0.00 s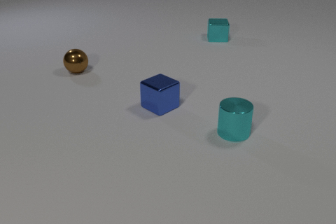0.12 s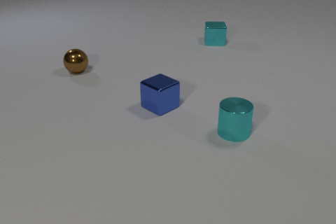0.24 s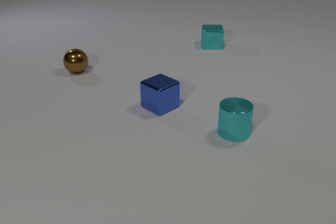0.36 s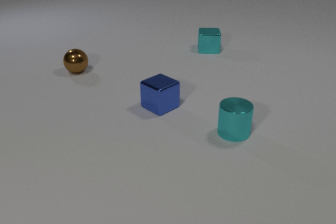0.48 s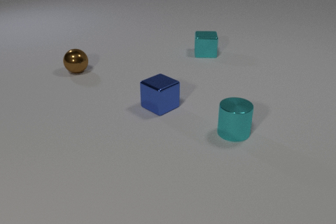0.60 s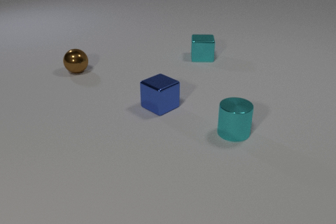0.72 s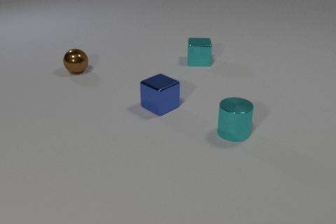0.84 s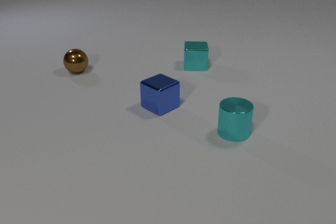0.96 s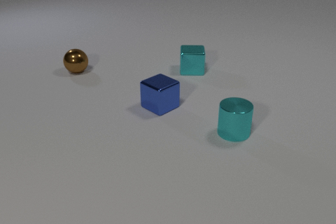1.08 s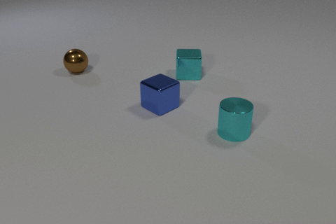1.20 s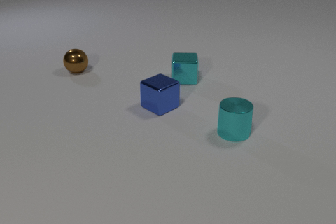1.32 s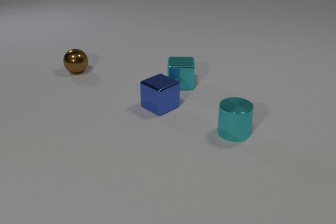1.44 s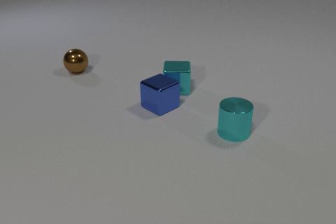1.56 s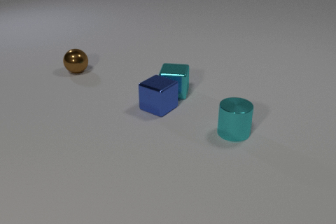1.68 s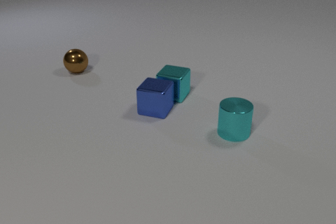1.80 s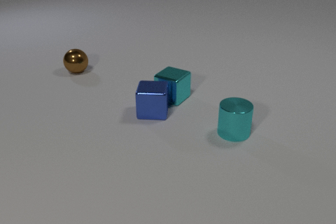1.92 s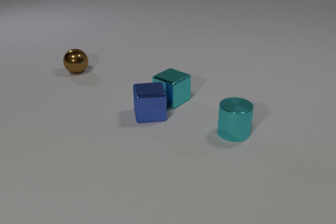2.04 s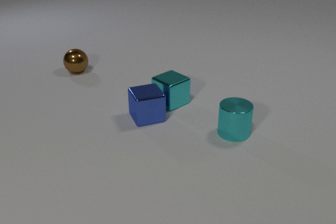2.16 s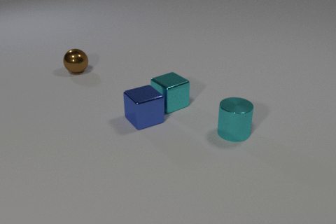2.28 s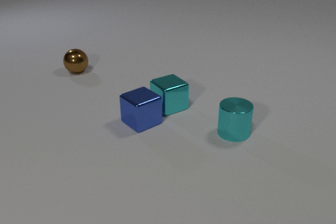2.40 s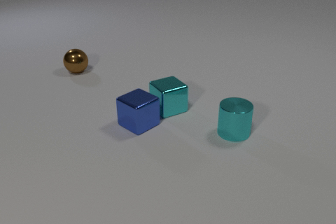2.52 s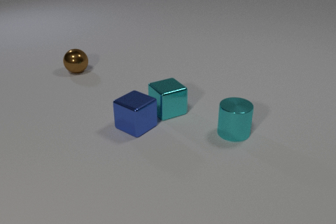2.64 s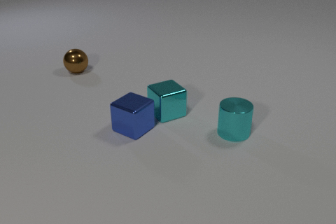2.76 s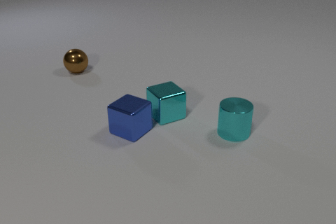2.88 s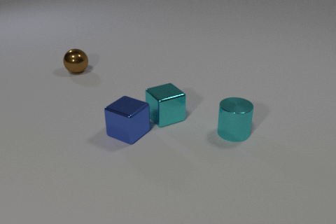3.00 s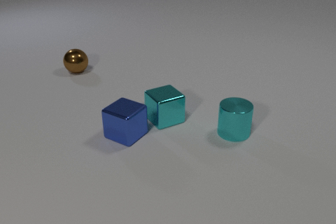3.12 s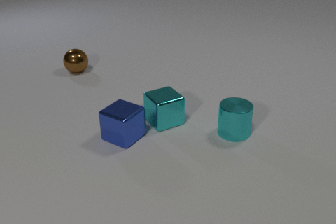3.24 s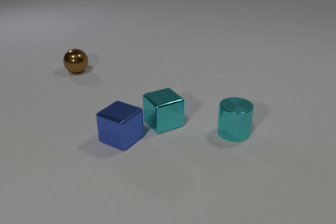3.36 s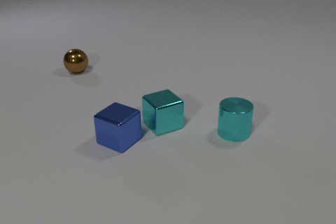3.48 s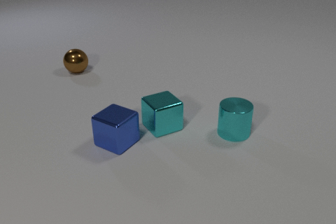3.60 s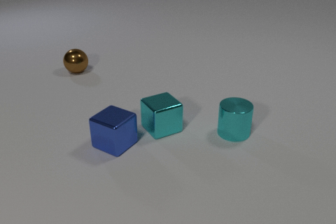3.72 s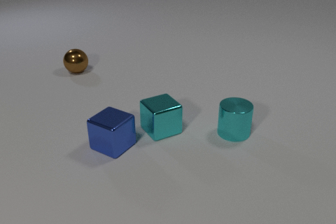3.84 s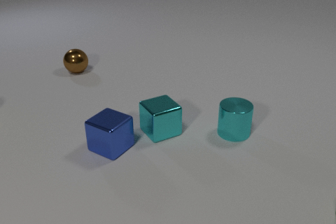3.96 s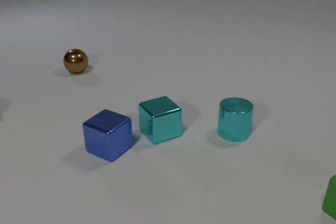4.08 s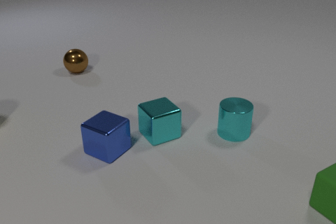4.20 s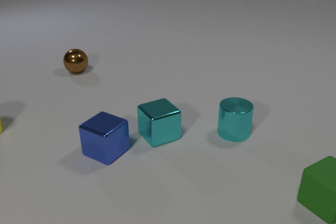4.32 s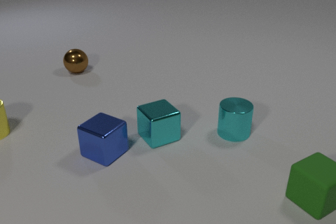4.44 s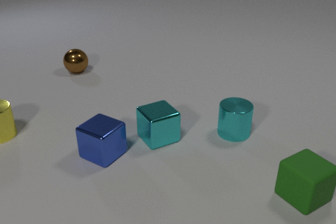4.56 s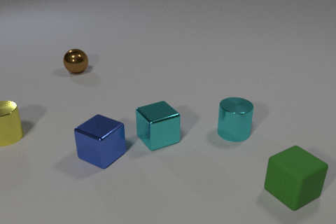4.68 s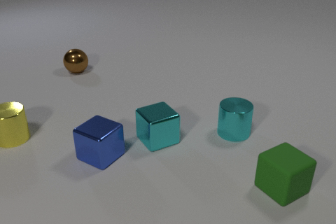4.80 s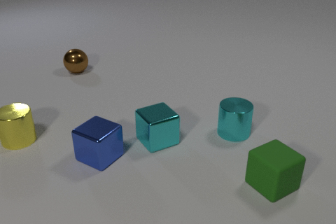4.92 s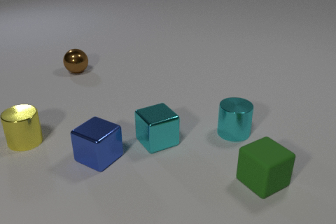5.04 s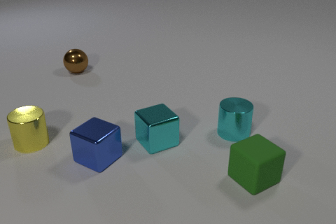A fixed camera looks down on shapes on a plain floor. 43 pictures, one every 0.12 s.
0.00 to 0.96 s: The cyan metal cube slides toward the camera.
0.96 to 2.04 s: The cyan metal cube slides toward the camera, spins so that its near face slides to the left, clockwise seen from above. The blue metal cube slides toward the camera and to the left, spins counterclockwise seen from above by about 60 degrees, its near face sliding to the right. The cyan metal cube and the blue metal cube collide.
2.04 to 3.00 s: The cyan metal cube slides toward the camera. The blue metal cube slides toward the camera and to the left, spins counterclockwise seen from above by about 30 degrees, its near face sliding to the right.
3.00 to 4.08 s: The cyan metal cube slides toward the camera. The blue metal cube slides toward the camera and to the left. The green rubber cube comes in at the right edge, slides to the left.
4.08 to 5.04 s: The cyan metal cube slides toward the camera. The blue metal cube slides toward the camera and to the left. The green rubber cube slides to the left. The yellow metal cylinder comes in at the left edge, slides to the right and toward the camera.
What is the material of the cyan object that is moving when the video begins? metal.
Are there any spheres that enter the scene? no.
How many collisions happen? 1.
